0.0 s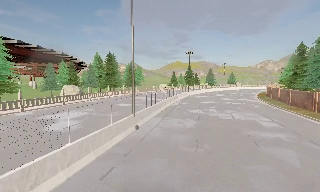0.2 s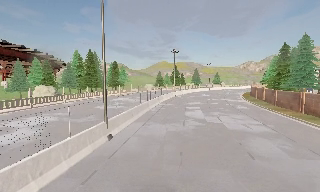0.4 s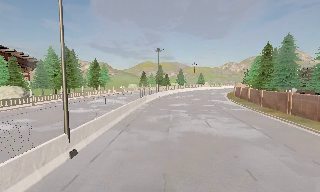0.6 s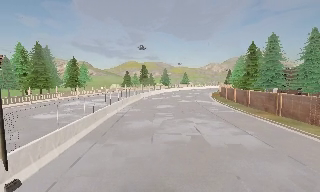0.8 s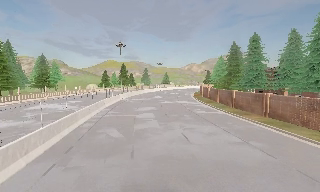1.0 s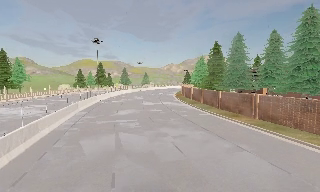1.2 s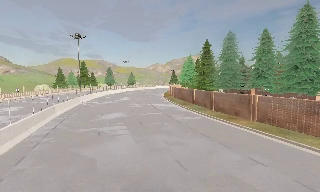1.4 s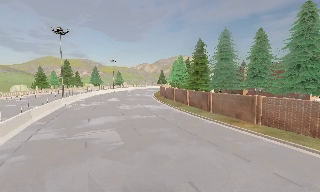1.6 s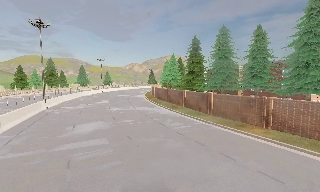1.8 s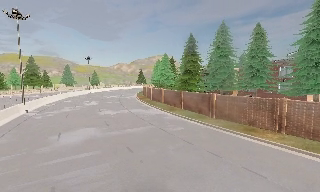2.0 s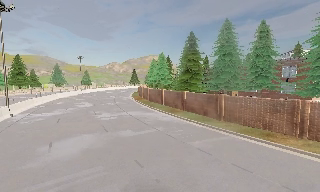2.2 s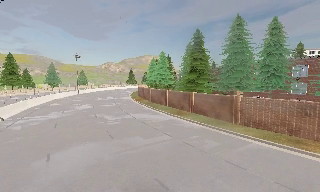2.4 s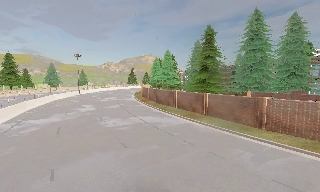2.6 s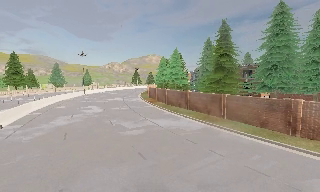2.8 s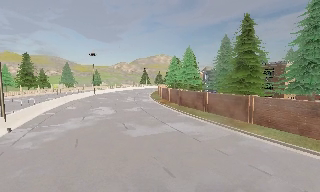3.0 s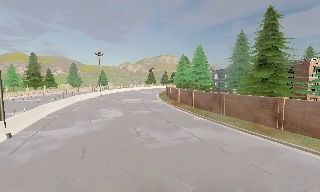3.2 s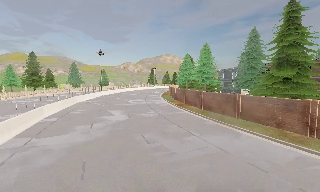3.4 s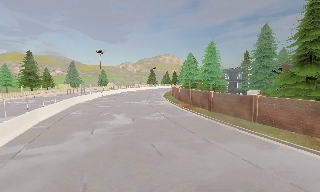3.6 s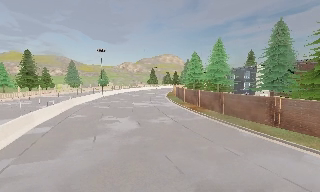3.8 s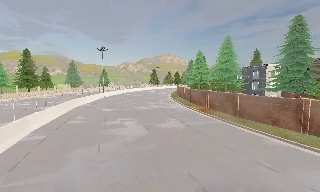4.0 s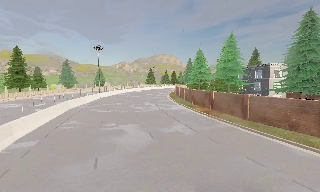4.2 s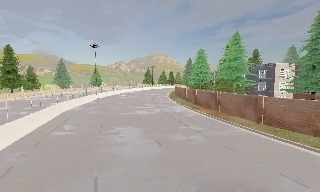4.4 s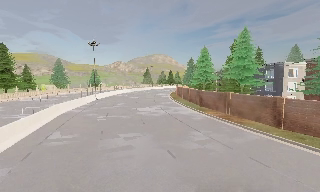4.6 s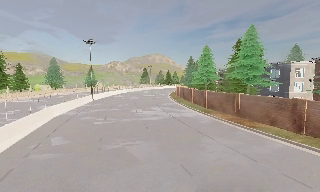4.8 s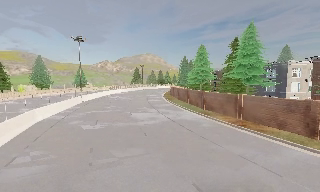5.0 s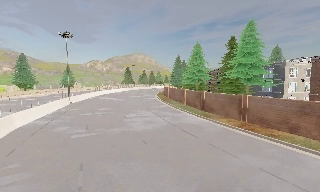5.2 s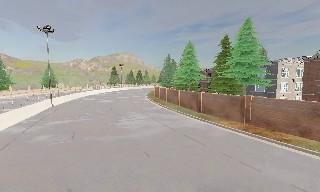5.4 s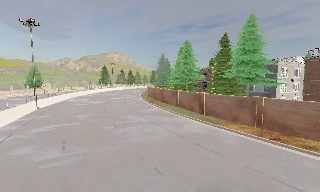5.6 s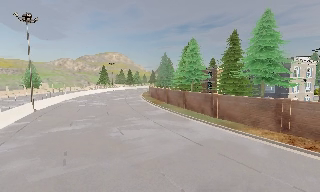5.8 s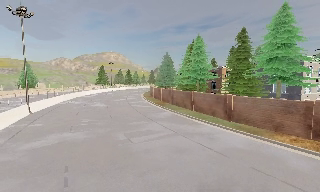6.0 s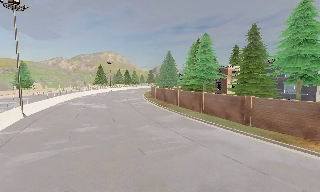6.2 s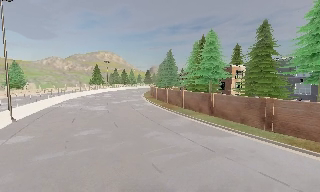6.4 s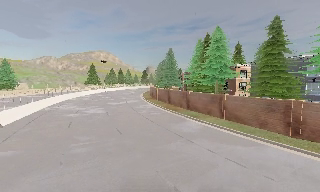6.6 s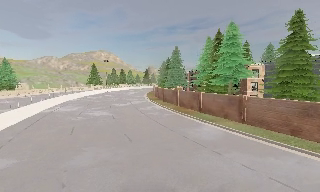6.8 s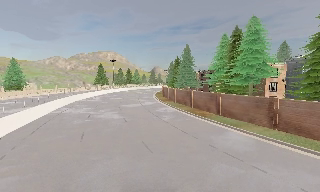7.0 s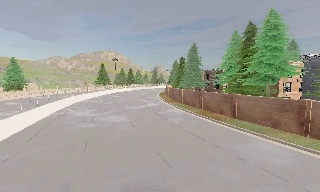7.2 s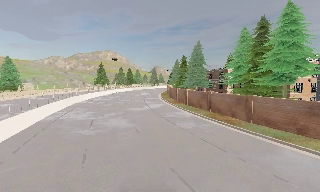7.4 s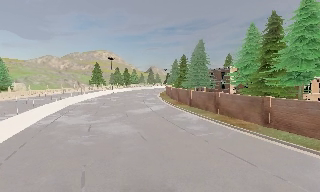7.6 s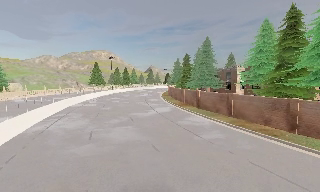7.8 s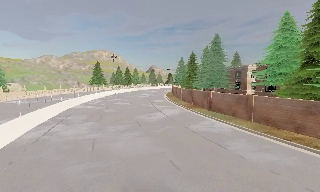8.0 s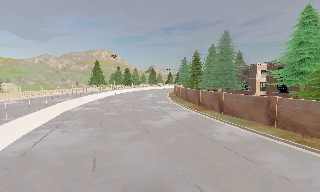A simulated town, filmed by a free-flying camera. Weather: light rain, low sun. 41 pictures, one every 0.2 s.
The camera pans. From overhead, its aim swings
clockwise.
0.0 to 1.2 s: The camera swings to its right by about 35 degrees, and the scene slides to the left. It travels forward, about 12 m.
1.2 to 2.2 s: The camera pans to its right, which is clockwise from overhead, by about 15 degrees. It travels forward and to its left, about 10 m, so what stands in front looms larger.
2.2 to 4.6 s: The camera travels forward and to its left, about 20 m, so what stands in front looms larger.
4.6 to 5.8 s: The camera pans to its right, which is clockwise from overhead, by about 15 degrees. It travels forward and to its left, about 10 m, so what stands in front looms larger.
5.8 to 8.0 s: The camera travels forward and to its left, about 20 m, so what stands in front looms larger.
The film runs forward here.
